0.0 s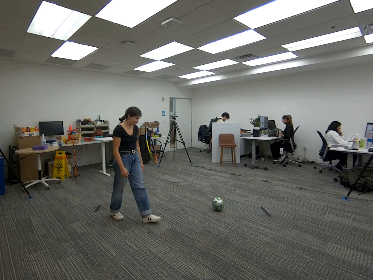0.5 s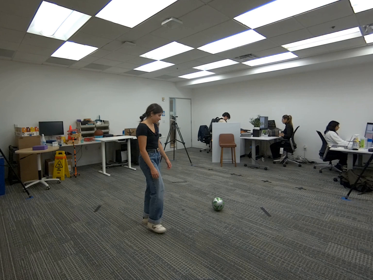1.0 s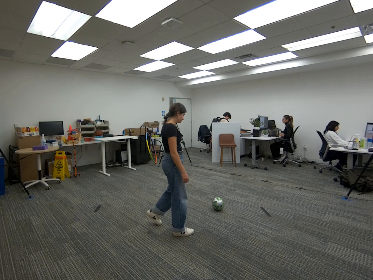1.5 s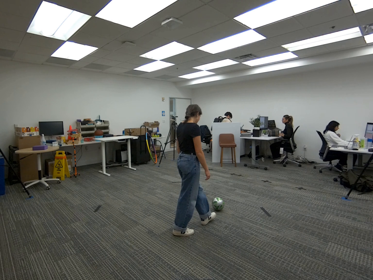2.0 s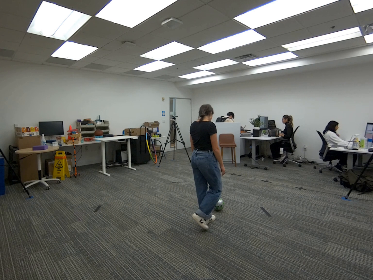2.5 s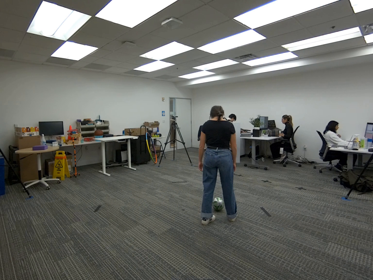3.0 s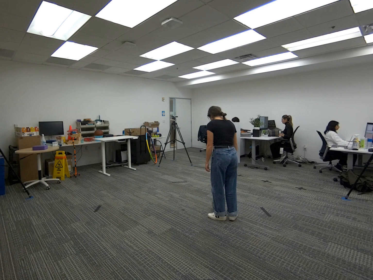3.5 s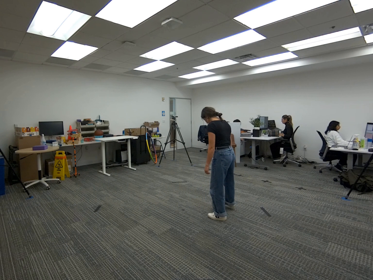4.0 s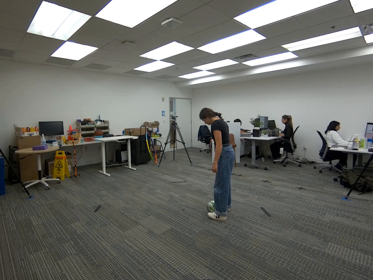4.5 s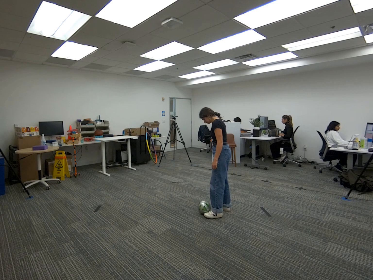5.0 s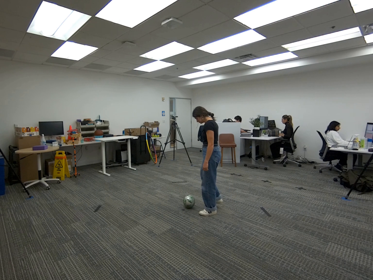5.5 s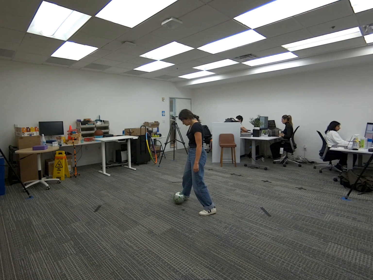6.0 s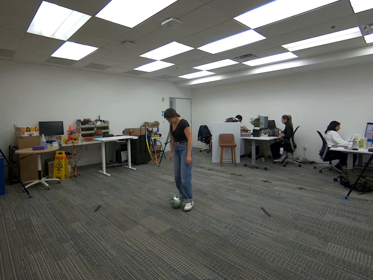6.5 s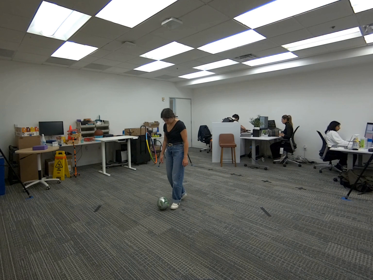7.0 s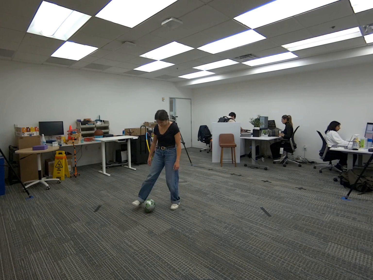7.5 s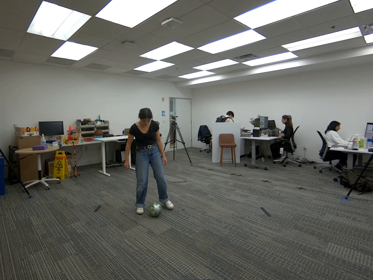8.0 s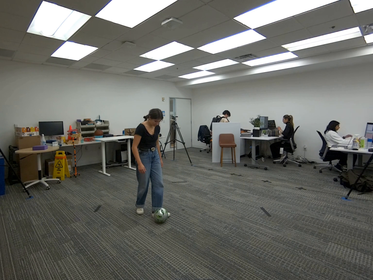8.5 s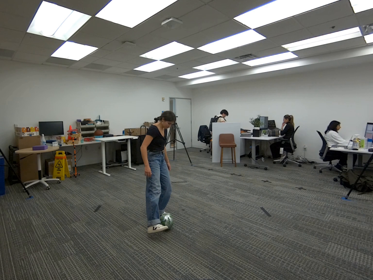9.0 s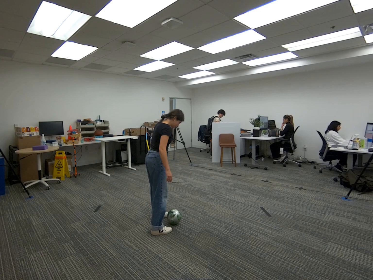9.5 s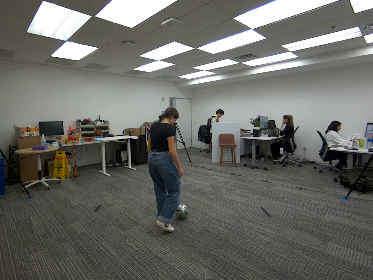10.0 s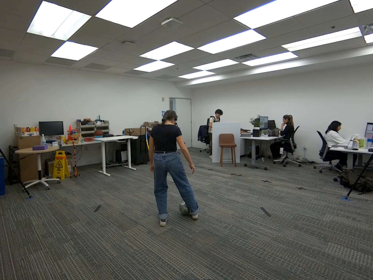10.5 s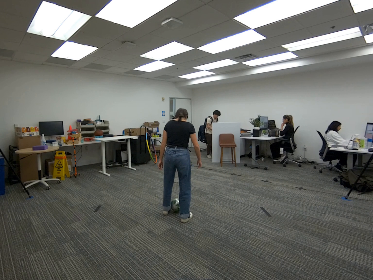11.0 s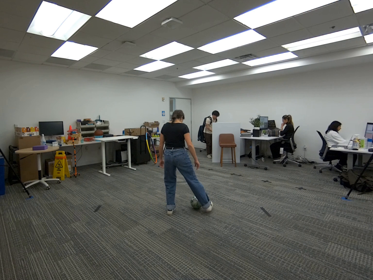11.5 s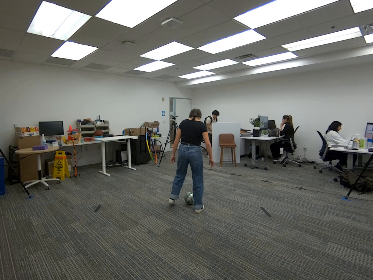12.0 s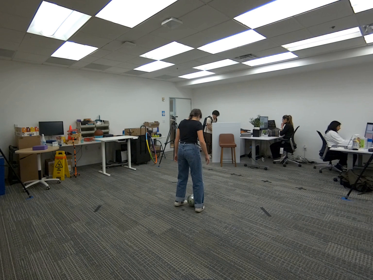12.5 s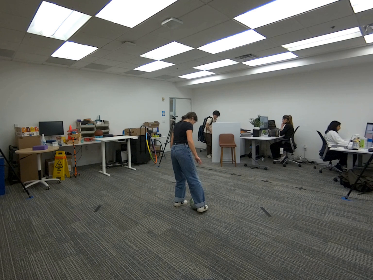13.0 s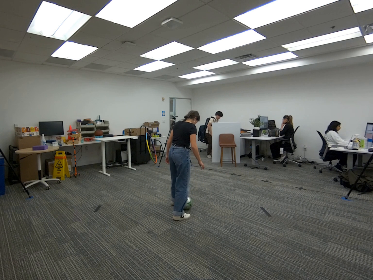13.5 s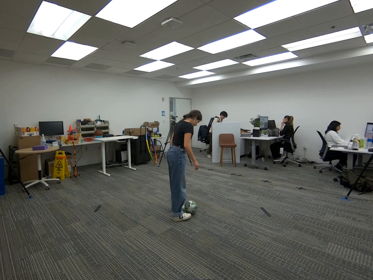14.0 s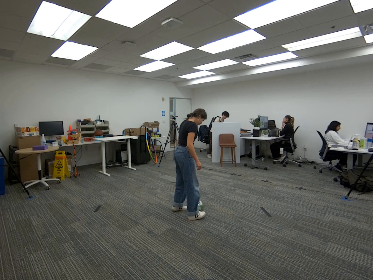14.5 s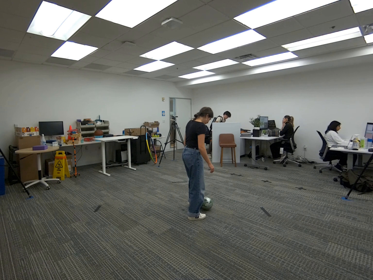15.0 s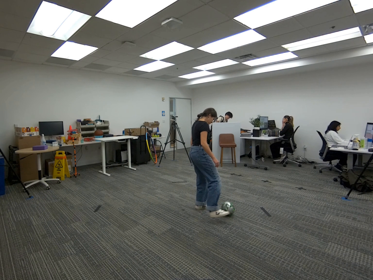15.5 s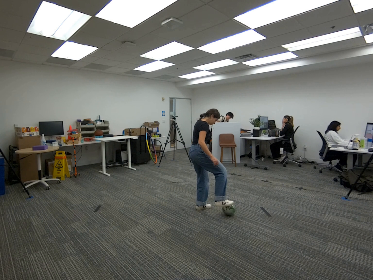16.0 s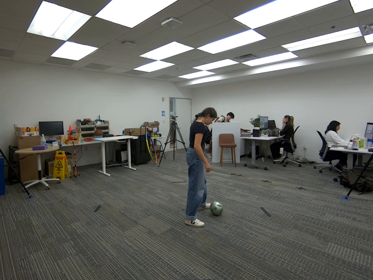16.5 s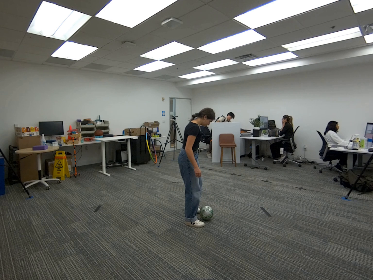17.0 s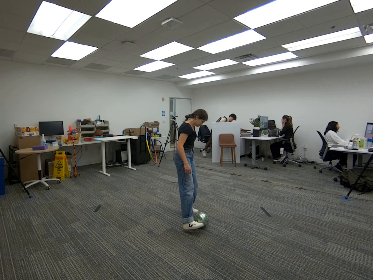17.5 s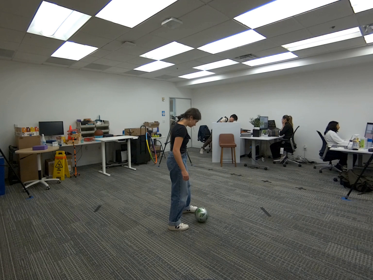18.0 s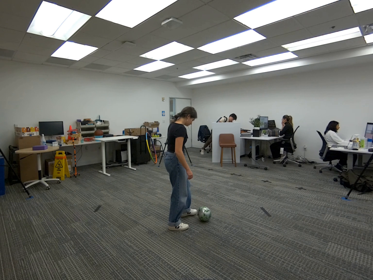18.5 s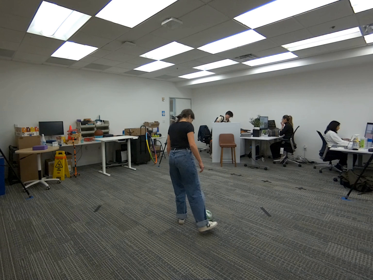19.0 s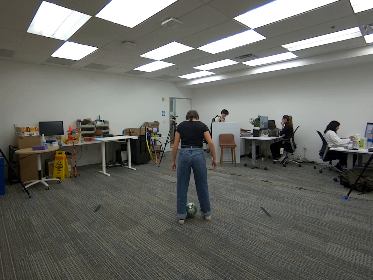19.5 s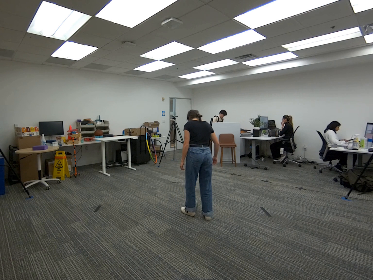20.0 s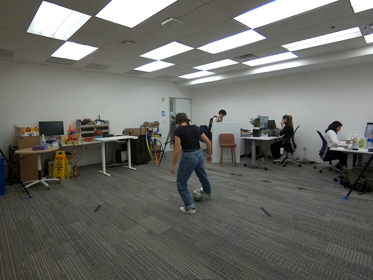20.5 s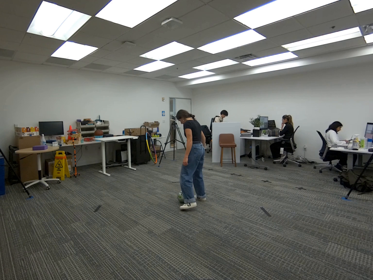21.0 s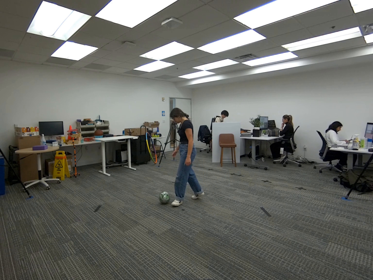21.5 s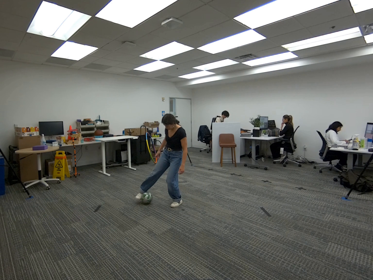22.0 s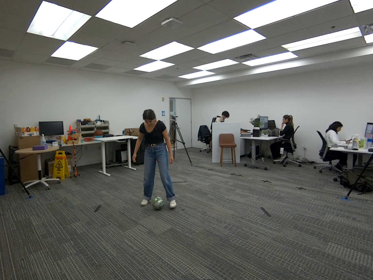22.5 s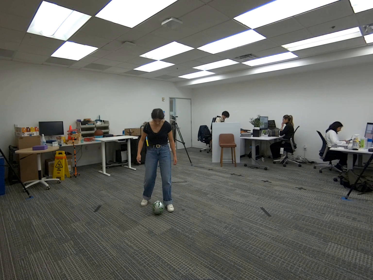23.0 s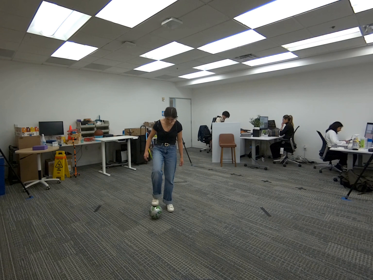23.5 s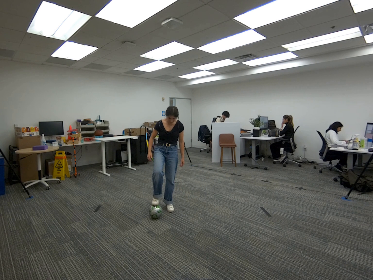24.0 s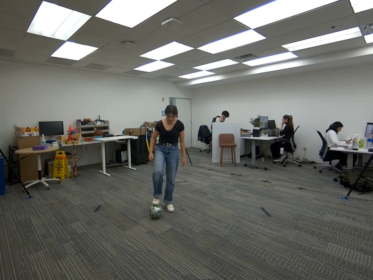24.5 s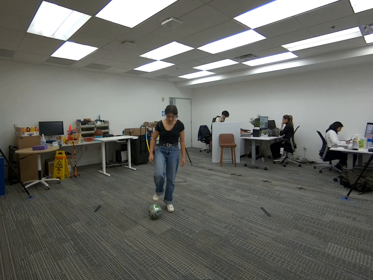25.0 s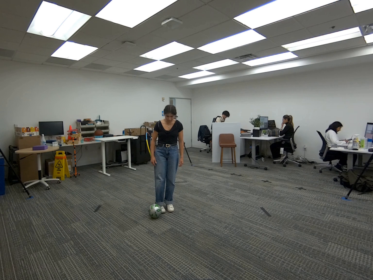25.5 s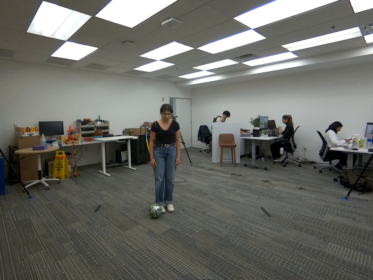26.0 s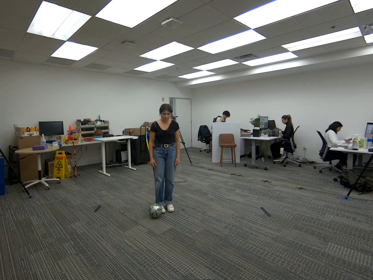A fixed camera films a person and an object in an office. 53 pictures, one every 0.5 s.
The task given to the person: Walk up to the soccer ball and proceed to pass the soccer ball side to side within the bounding area.
